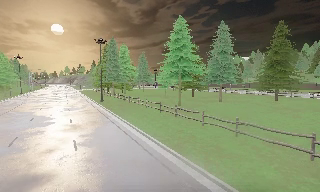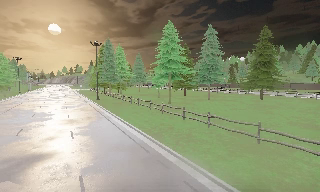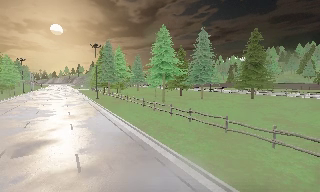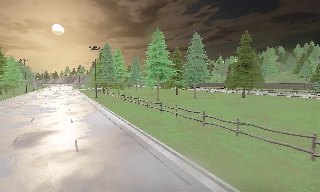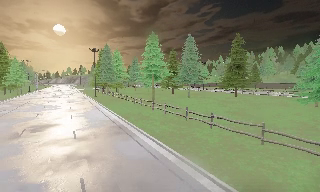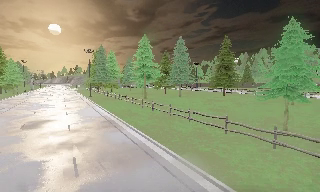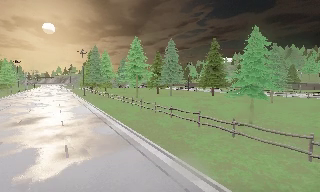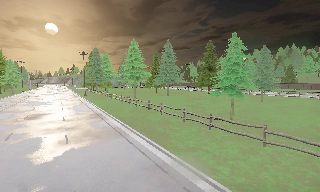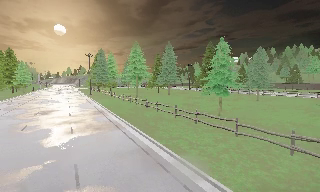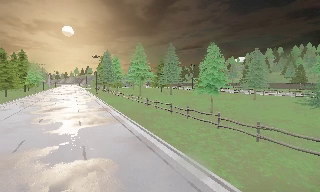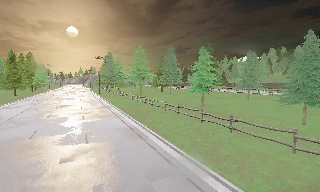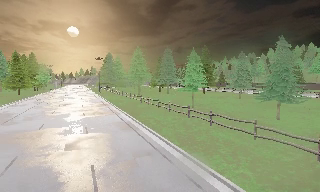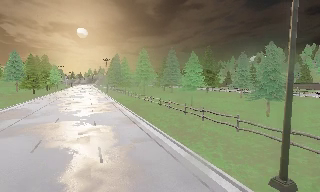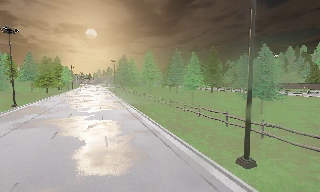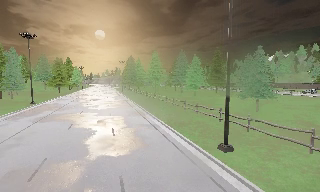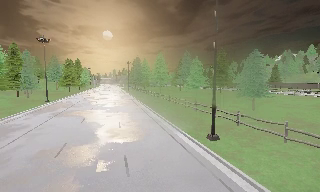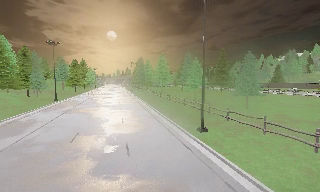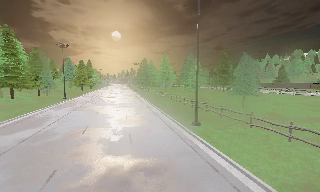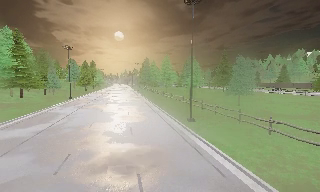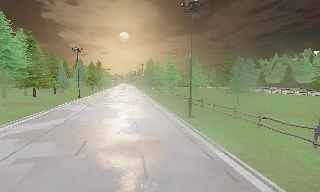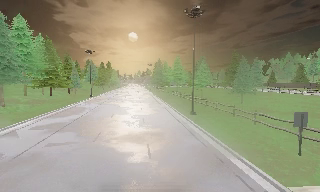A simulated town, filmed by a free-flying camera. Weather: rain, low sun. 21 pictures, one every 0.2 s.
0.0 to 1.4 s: The camera travels backward and to its right, about 16 m, so what stands in front gets smaller.
1.4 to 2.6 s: The camera pans to its left, which is counterclockwise from overhead, by about 10 degrees. It travels backward and to its right, about 13 m, so what stands in front gets smaller.
2.6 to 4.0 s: The camera pans to its left, which is counterclockwise from overhead, by about 15 degrees. It travels backward, about 13 m, so what stands in front gets smaller.
The film runs forward here.
